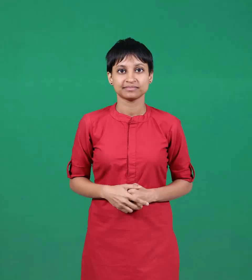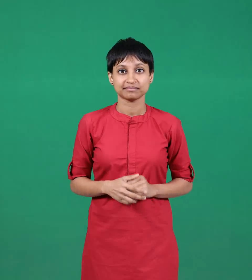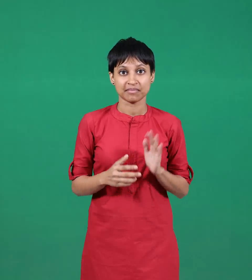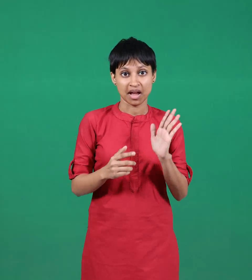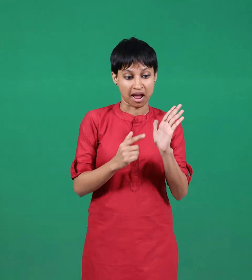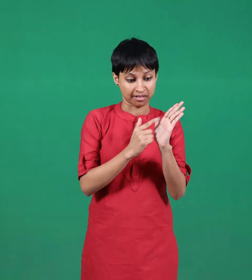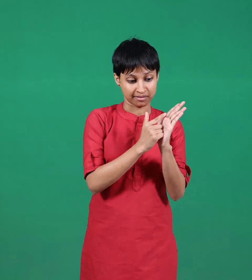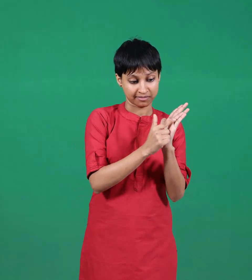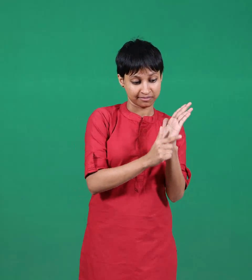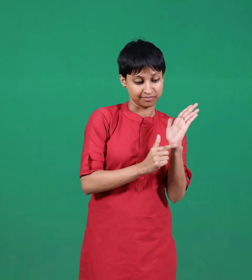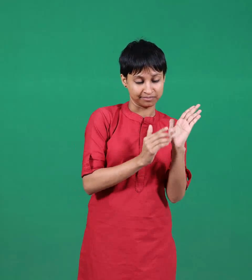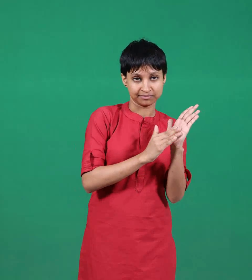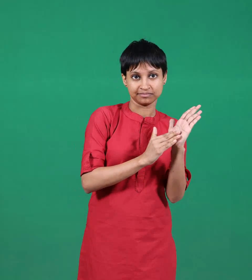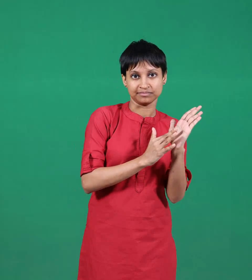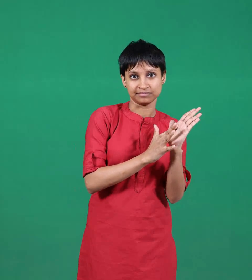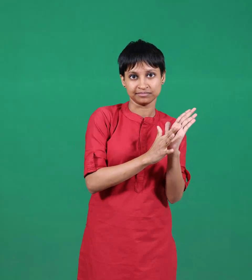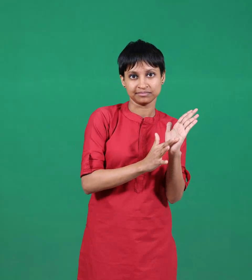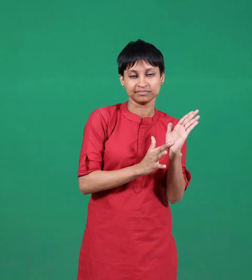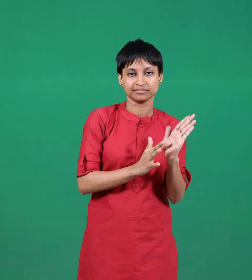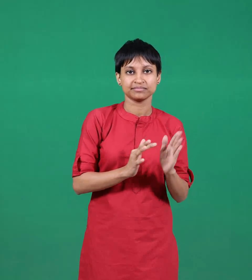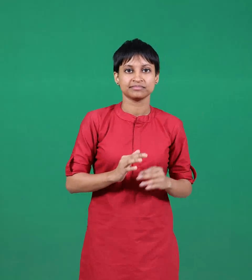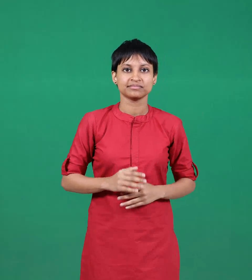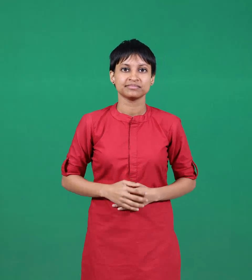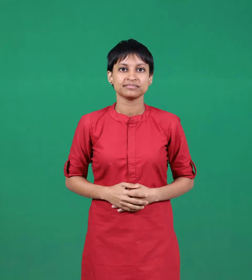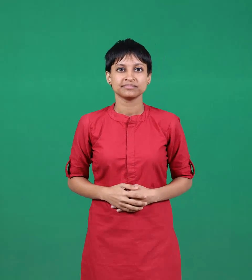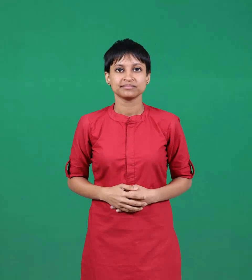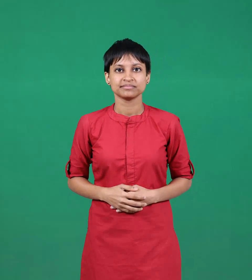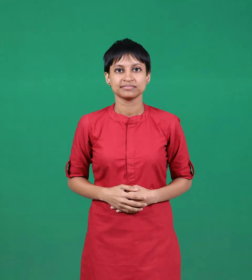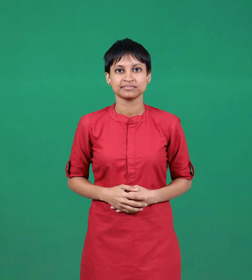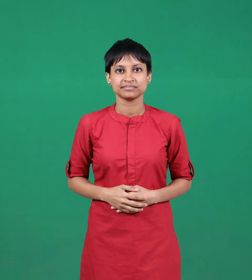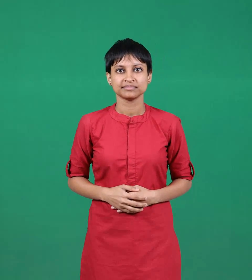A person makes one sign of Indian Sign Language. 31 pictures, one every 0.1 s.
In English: palm
